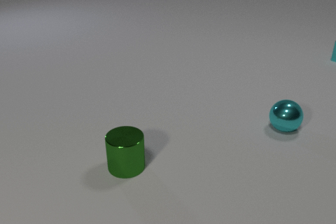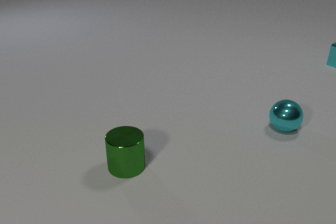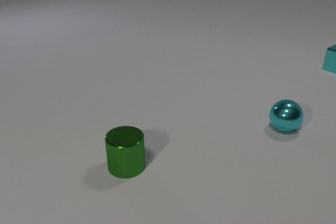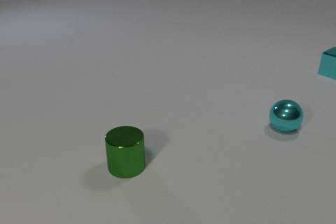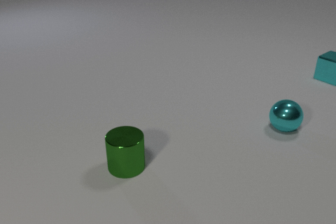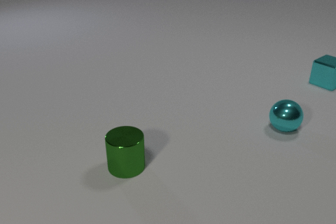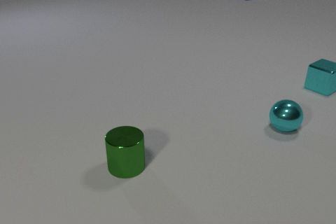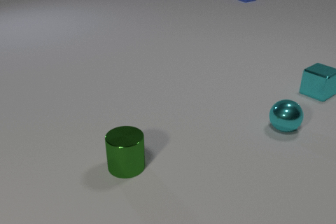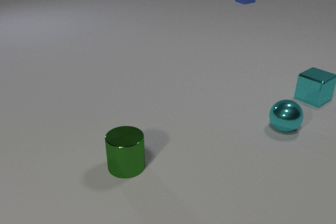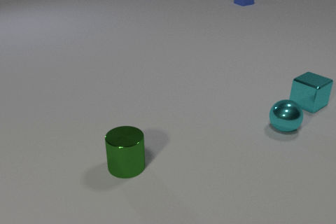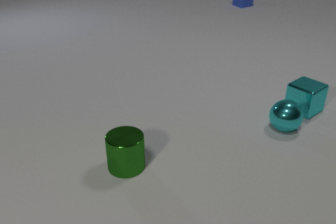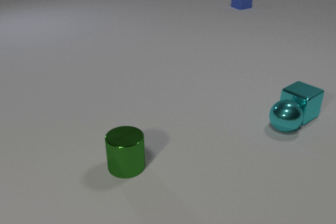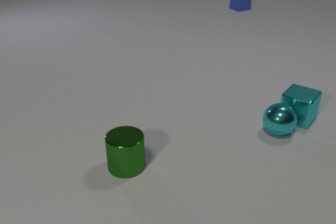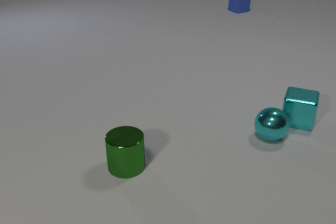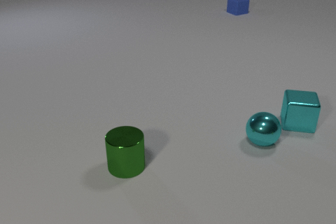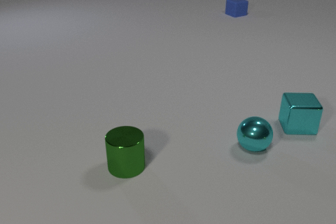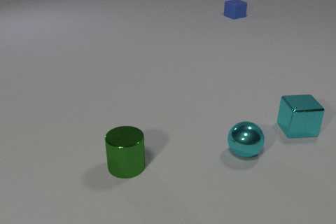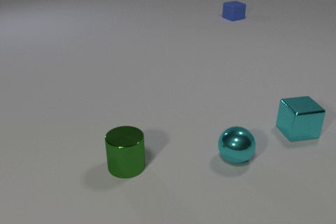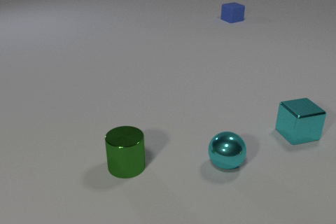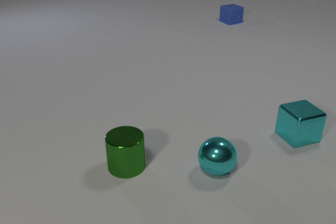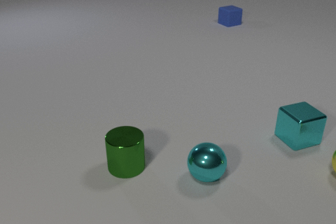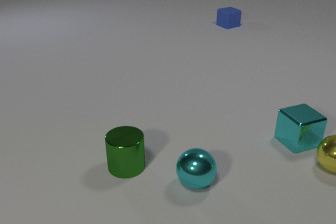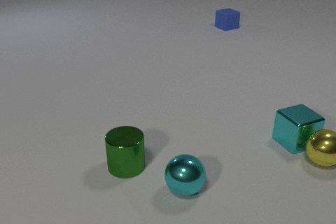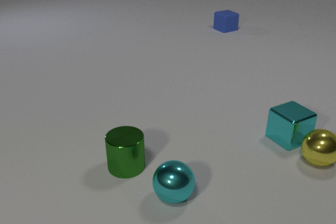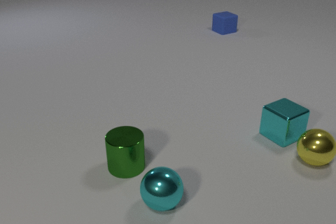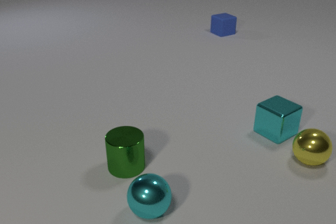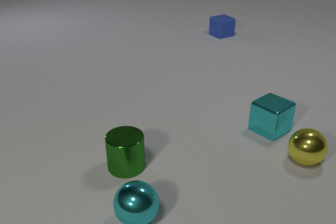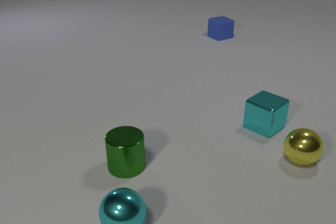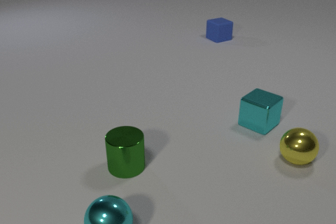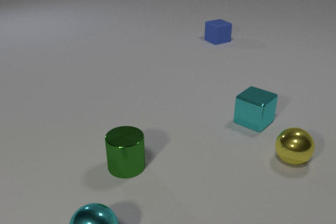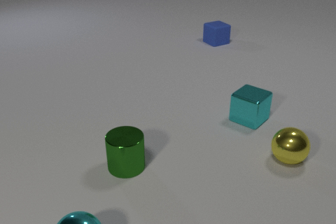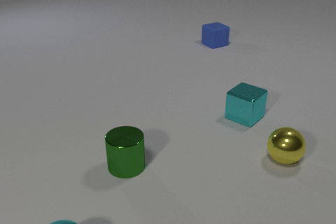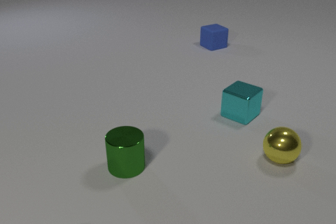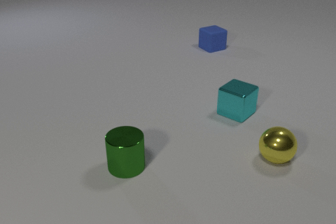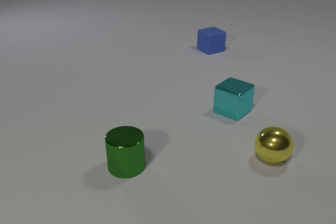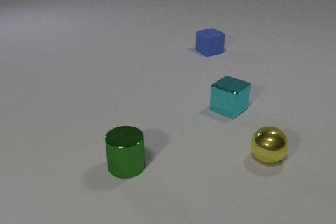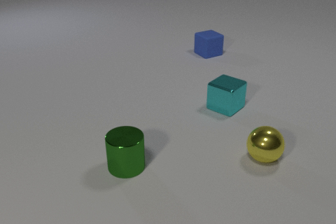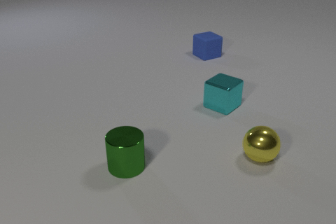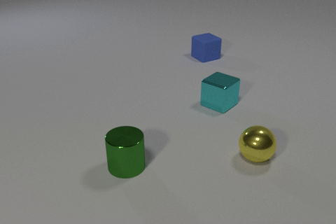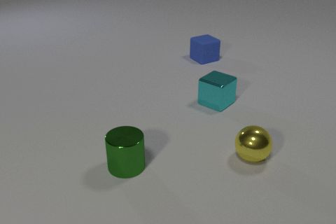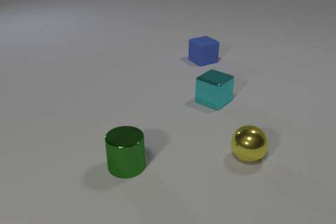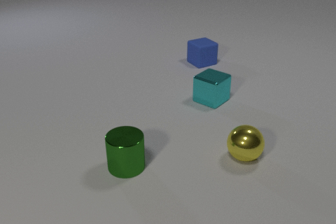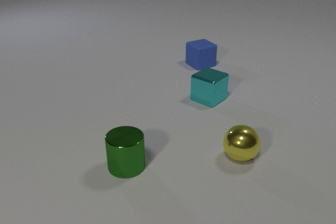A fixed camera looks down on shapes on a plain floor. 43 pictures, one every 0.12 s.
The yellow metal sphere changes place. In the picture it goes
to the left.
The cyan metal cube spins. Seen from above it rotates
counterclockwise.
0.00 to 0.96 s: The cyan metal cube slides toward the camera. The blue rubber cube comes in at the top edge, slides toward the camera.
0.96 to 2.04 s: The cyan metal cube slides toward the camera, spins so that its near face slides to the right, counterclockwise seen from above. The cyan metal sphere rolls toward the camera and to the left. The blue rubber cube slides toward the camera. The cyan metal cube and the cyan metal sphere collide.
2.04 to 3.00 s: The cyan metal cube slides to the left, spins counterclockwise seen from above by about 30 degrees, its near face sliding to the right. The cyan metal sphere rolls toward the camera and to the left. The yellow metal sphere comes in at the right edge, rolls to the left. The blue rubber cube slides toward the camera. The cyan metal cube and the yellow metal sphere collide.
3.00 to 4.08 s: The cyan metal cube slides to the left and away from the camera. The cyan metal sphere rolls to the left and toward the camera, leaves at the bottom edge. The yellow metal sphere rolls to the left. The blue rubber cube slides toward the camera.
4.08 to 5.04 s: The cyan metal cube slides to the left and away from the camera. The yellow metal sphere rolls to the left. The blue rubber cube slides toward the camera.
What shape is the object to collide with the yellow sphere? cube.
How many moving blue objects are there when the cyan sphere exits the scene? 1.
What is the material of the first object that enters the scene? rubber.
